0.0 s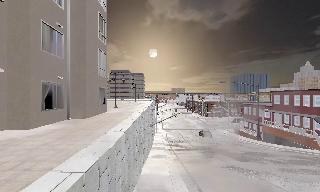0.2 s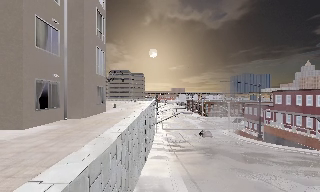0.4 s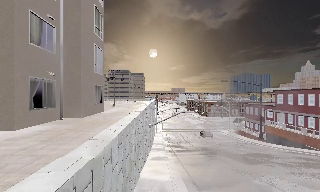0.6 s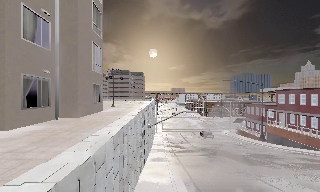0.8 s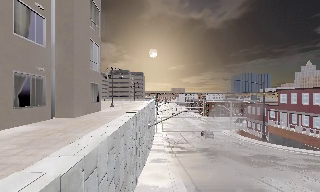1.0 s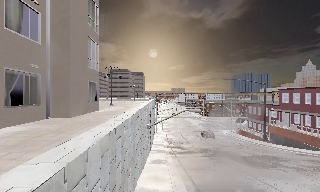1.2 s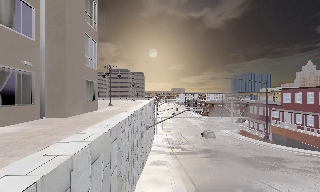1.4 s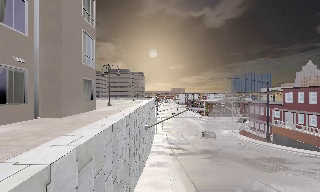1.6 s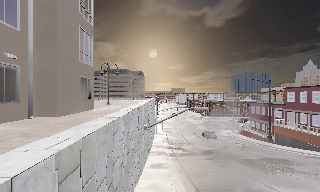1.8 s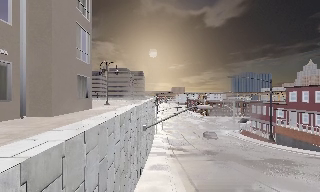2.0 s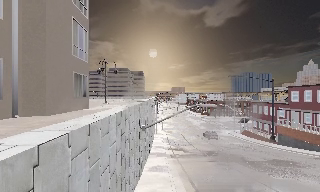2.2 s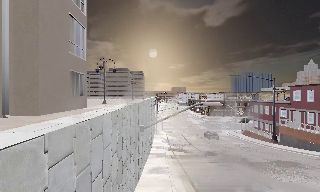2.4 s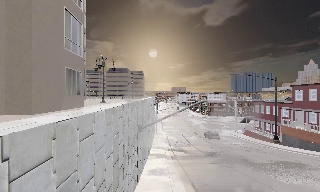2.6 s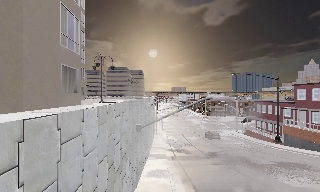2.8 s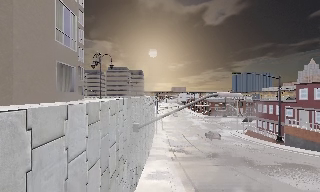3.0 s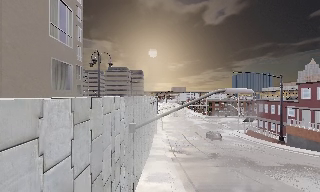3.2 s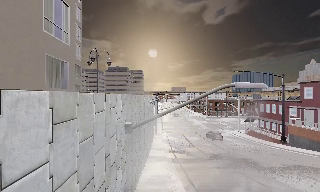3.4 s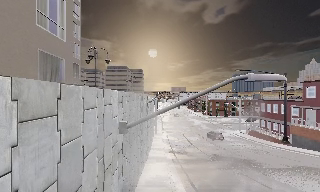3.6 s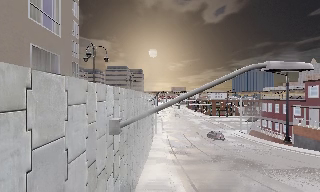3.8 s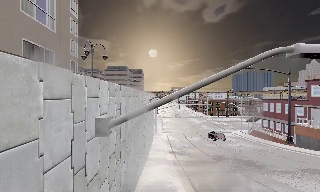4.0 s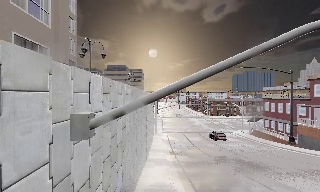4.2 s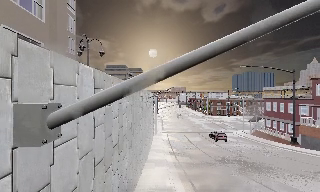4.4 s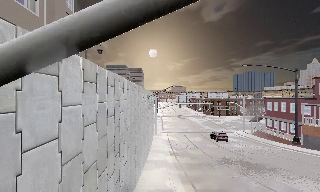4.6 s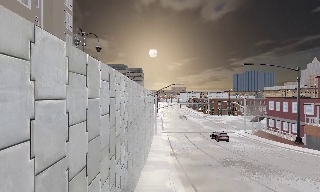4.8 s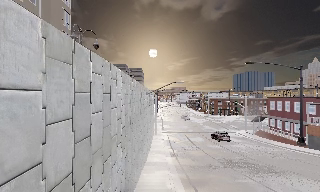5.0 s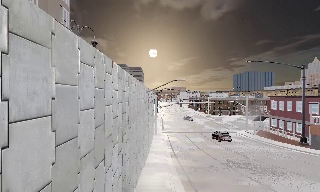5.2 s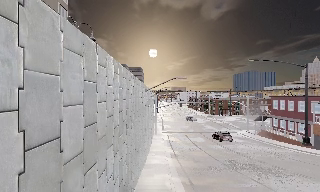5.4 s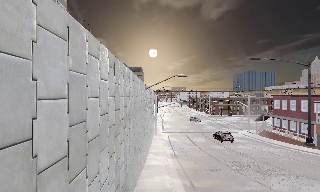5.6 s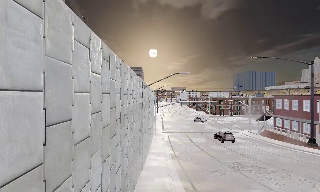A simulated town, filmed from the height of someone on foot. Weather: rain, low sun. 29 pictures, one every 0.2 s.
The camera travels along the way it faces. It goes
forward.
0.0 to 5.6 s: The camera travels forward, about 11 m, so what stands in front looms larger.
The film runs forward here.
